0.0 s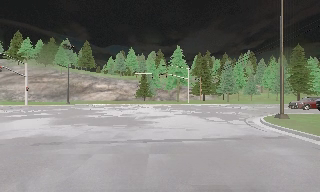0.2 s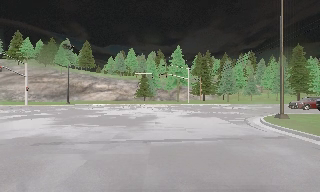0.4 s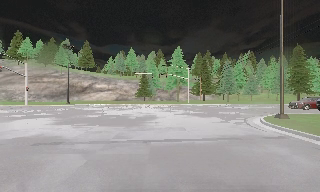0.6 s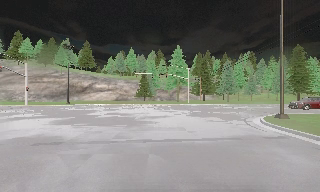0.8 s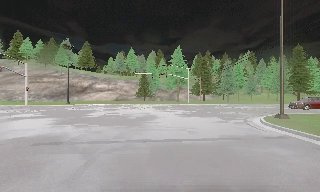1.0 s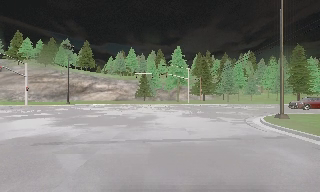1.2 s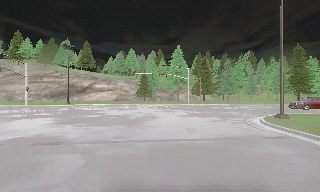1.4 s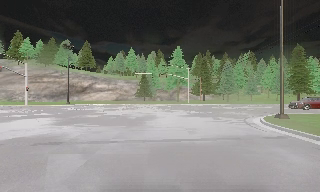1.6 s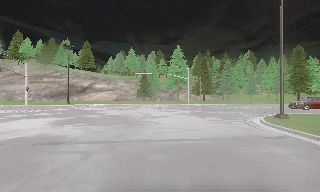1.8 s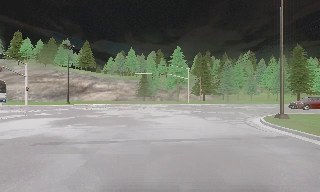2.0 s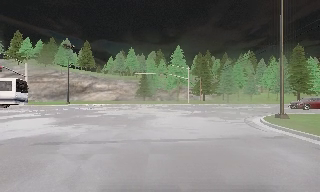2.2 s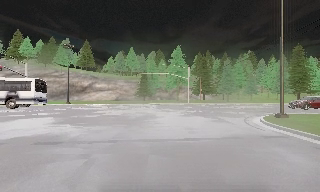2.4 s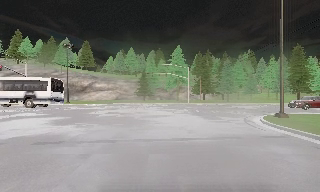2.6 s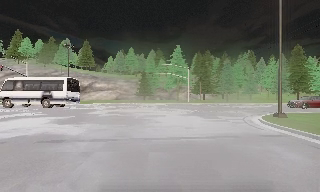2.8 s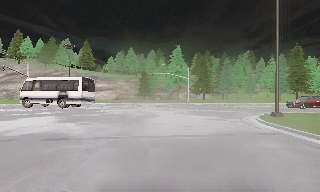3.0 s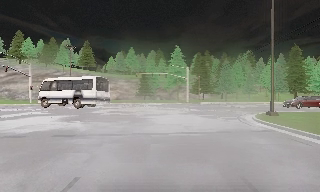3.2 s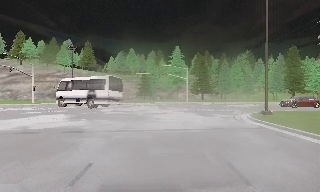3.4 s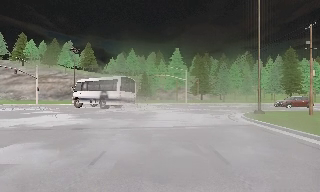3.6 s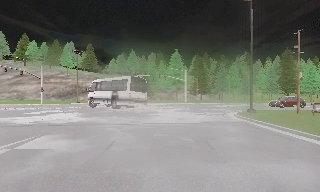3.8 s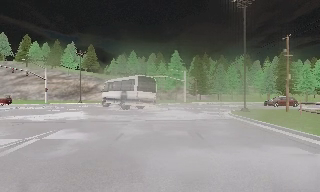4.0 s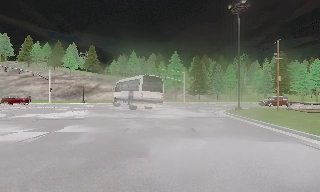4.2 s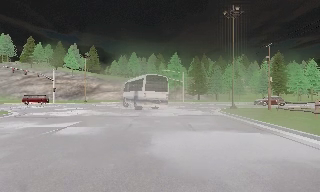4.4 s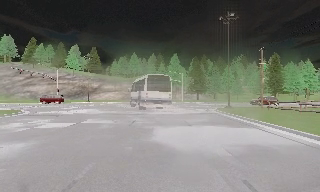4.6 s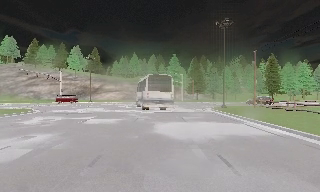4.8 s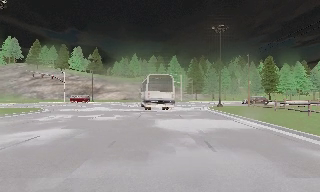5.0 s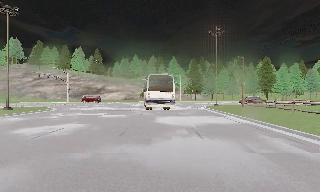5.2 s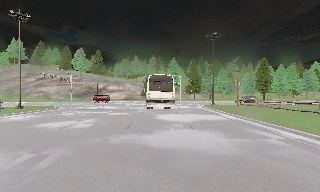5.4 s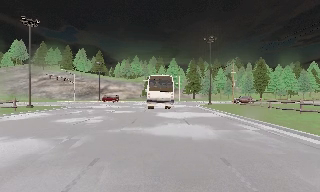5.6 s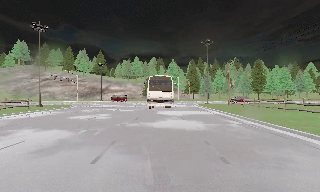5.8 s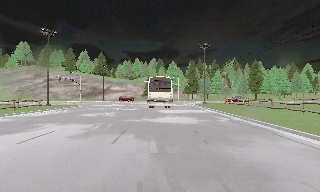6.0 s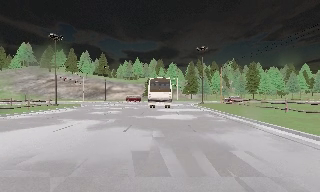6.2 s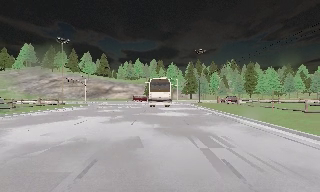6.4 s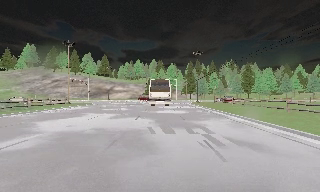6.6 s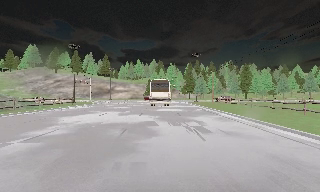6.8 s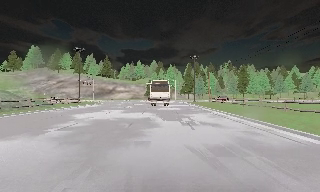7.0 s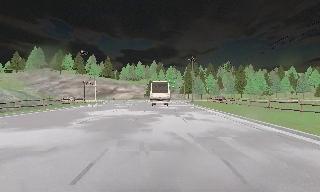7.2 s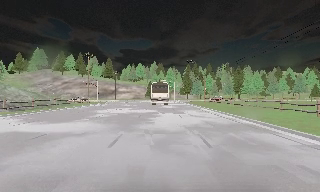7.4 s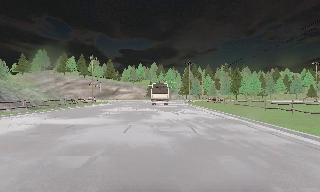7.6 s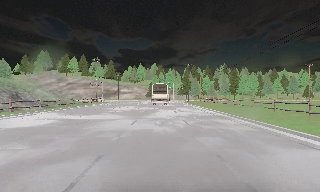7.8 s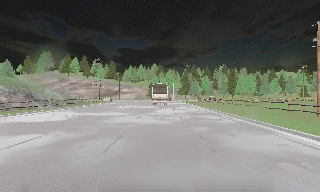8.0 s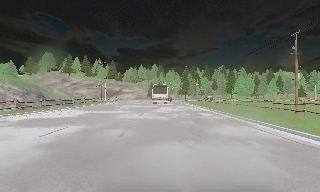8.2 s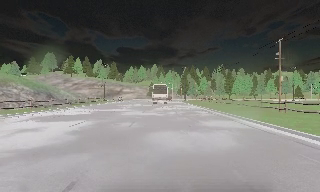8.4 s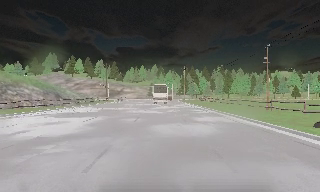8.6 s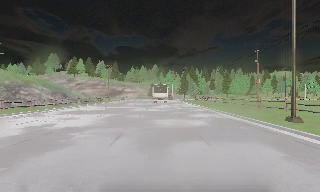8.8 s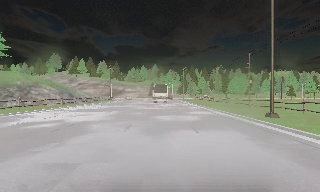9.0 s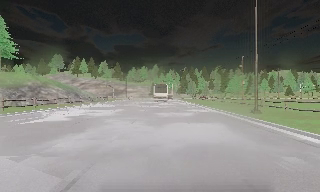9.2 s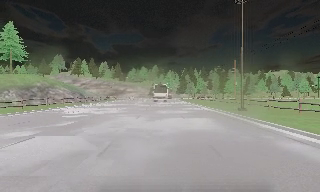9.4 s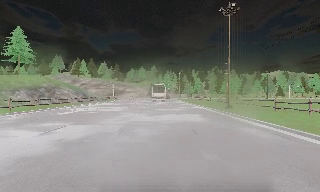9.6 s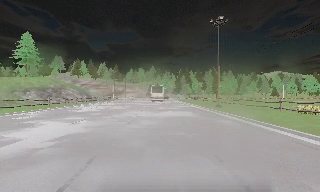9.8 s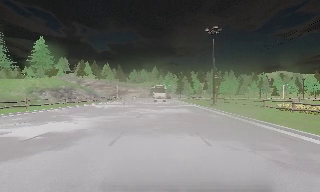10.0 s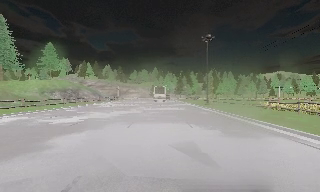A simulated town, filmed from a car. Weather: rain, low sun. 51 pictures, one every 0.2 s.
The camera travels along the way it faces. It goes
backward.
0.0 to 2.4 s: The camera keeps its place and its aim.
2.4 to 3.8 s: The camera travels backward, about 5 m, so what stands in front gets smaller. It gains speed.
3.8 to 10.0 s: The camera travels backward, about 60 m, so what stands in front gets smaller.
The film runs backward here.
